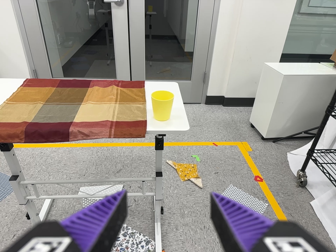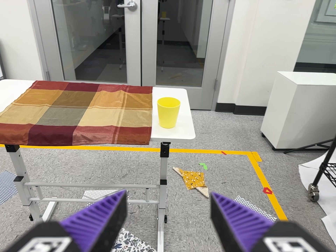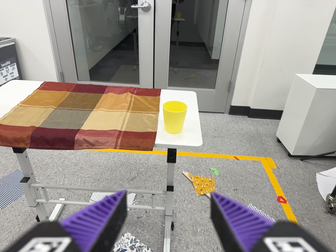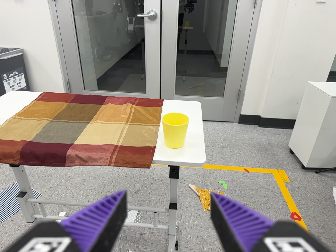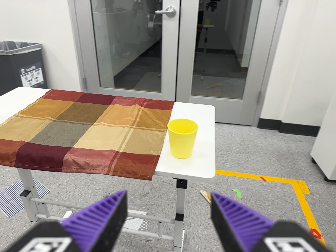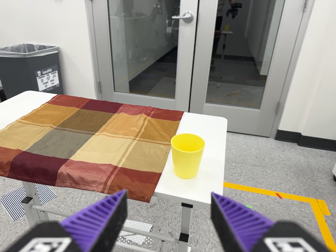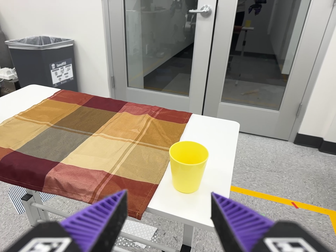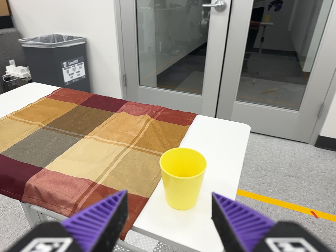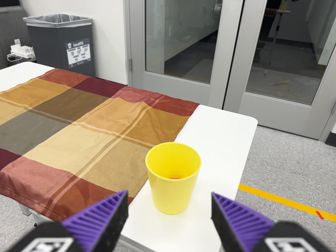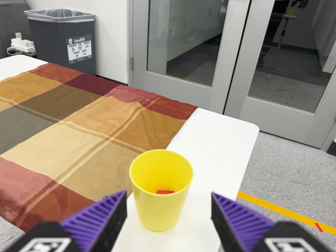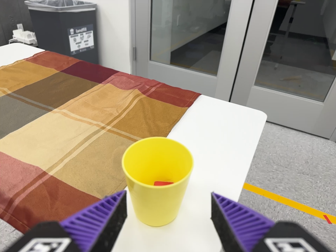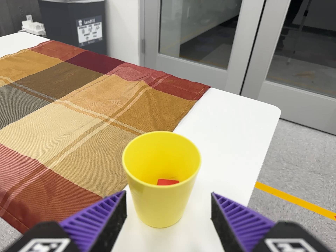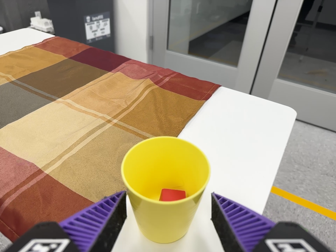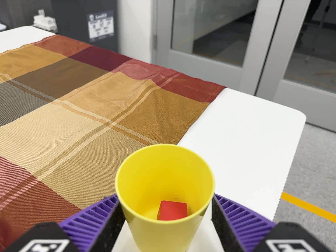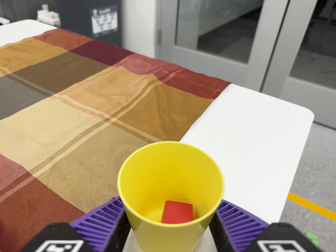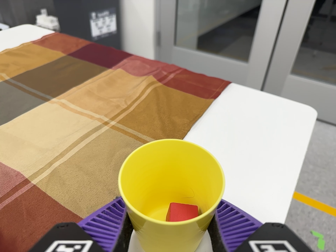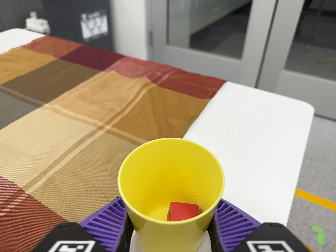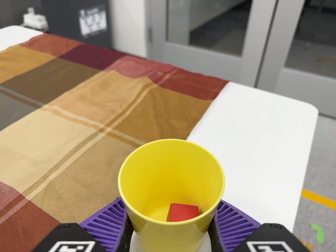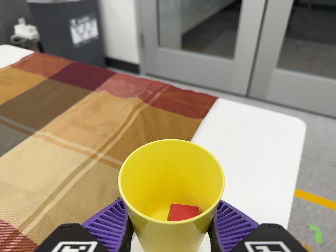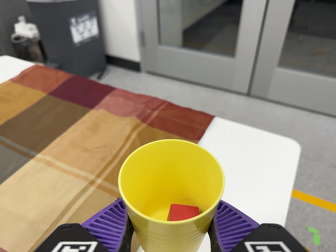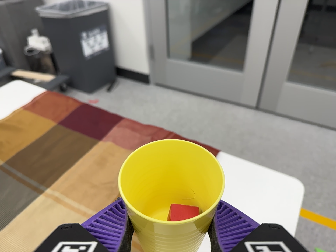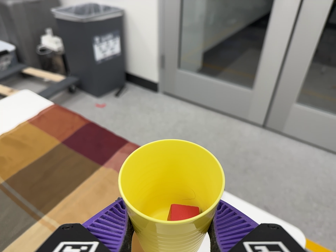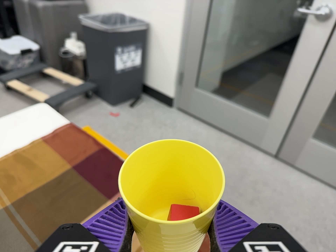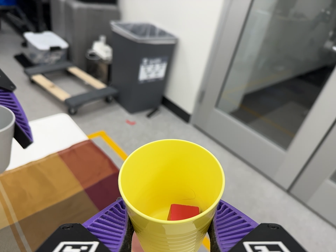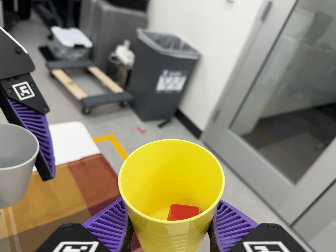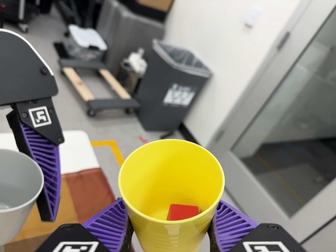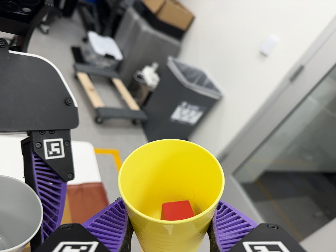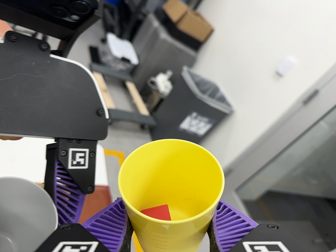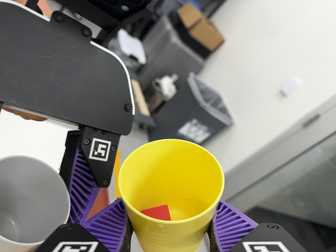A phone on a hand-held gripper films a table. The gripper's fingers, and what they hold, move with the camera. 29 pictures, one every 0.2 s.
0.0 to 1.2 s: The camera pans to its left by about 20 degrees. It travels forward and to its right, about 36 cm, so what stands in front looms larger. It rolls about its line of sight by about 10 degrees, and the scene rotates clockwise.
1.2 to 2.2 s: The camera travels forward and to its right, about 24 cm, so what stands in front looms larger.
2.2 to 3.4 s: The camera travels forward, about 8 cm, so what stands in front looms larger.
3.4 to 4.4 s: The camera travels toward the top of its view, about 26 cm, so close, fixed things drift downward. It rolls about its line of sight by about 10 degrees, and the scene rotates clockwise.
4.4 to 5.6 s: The camera travels toward the top of its view and to its left, about 22 cm, so close, fixed things drift downward. Its aim tips toward the top of its view by about 10 degrees, and the scene shifts downward. It rolls about its line of sight by about 45 degrees, and the scene rotates clockwise.
The film runs forward here.
